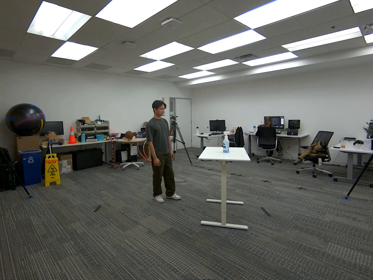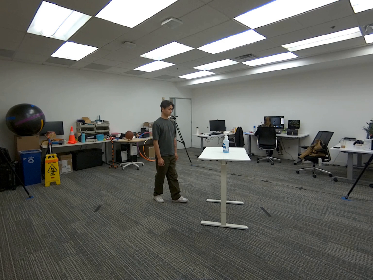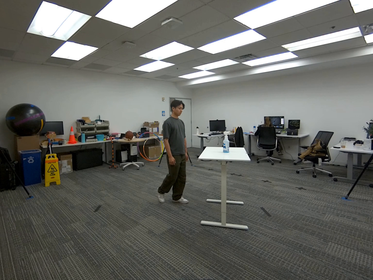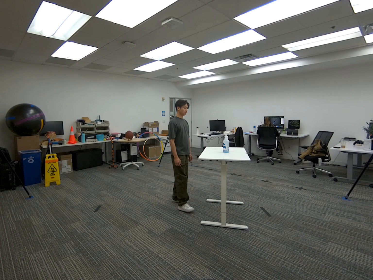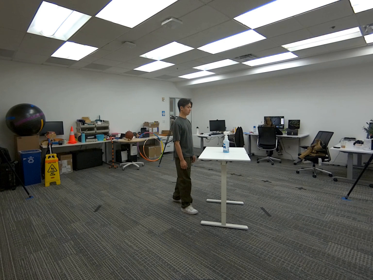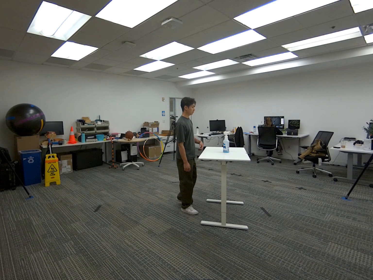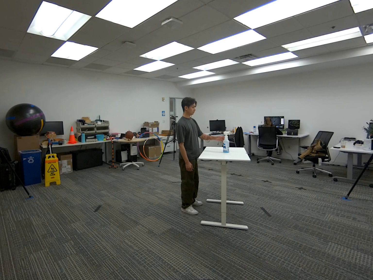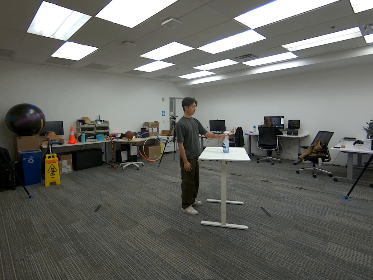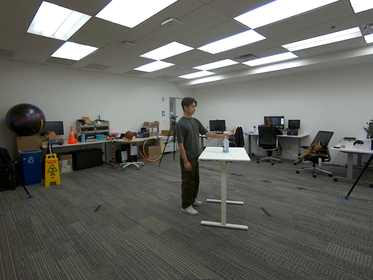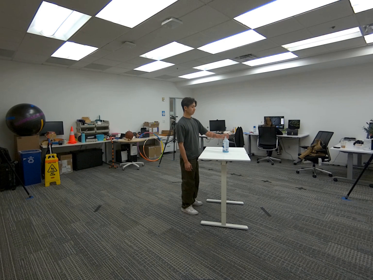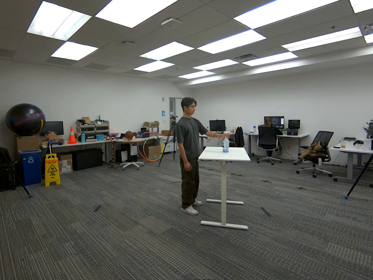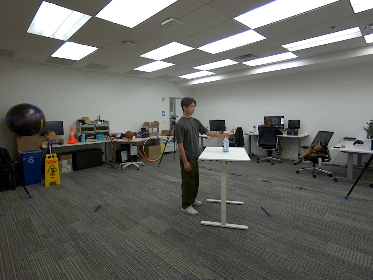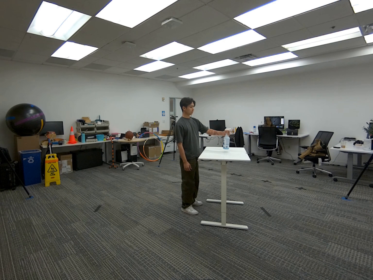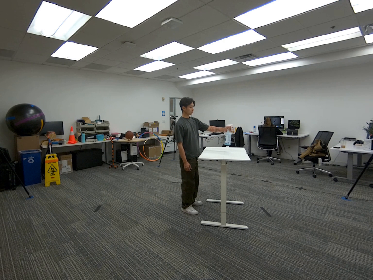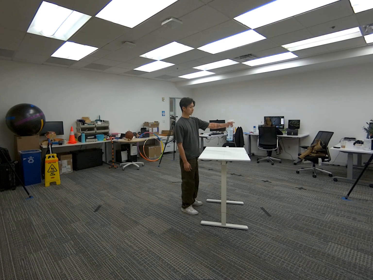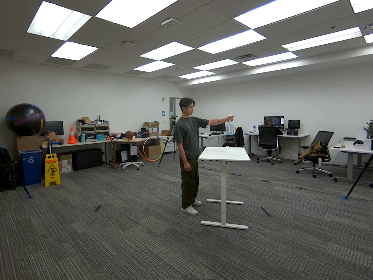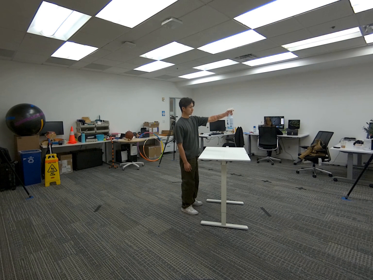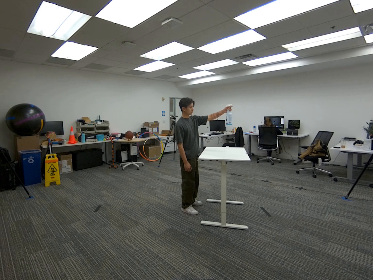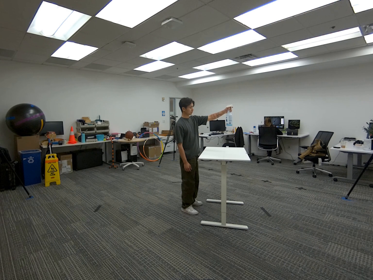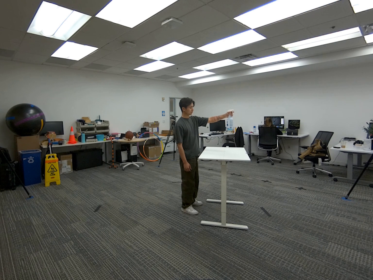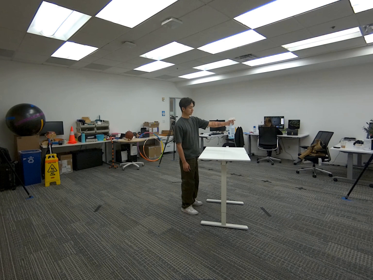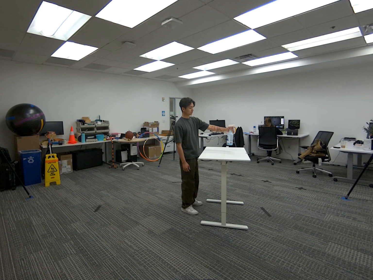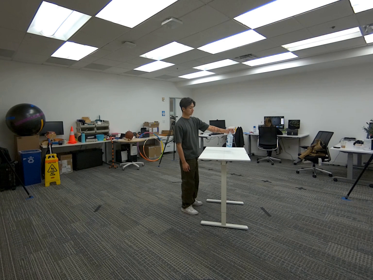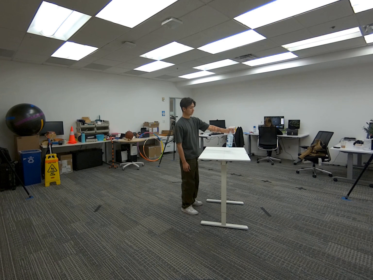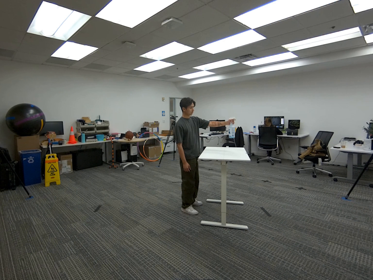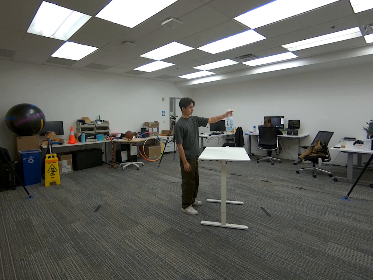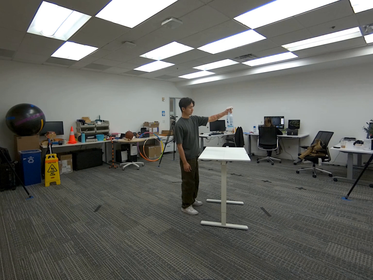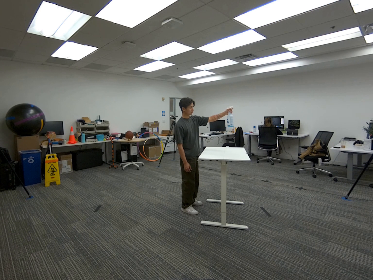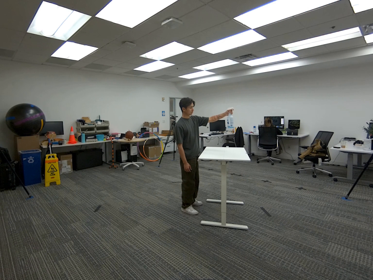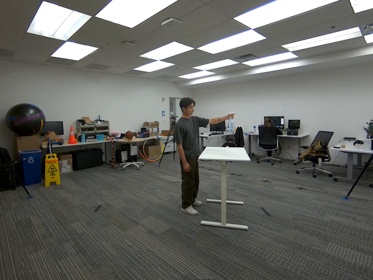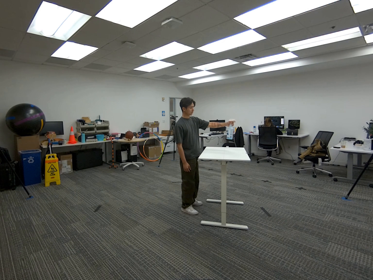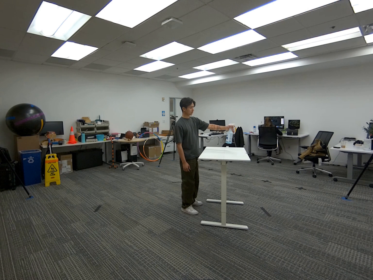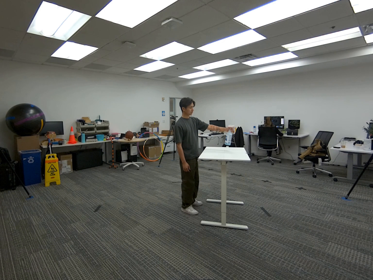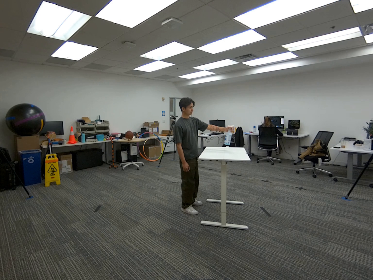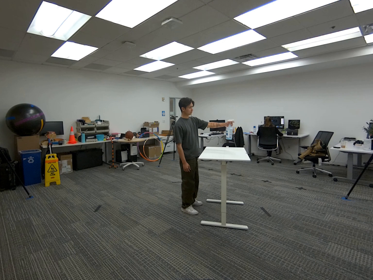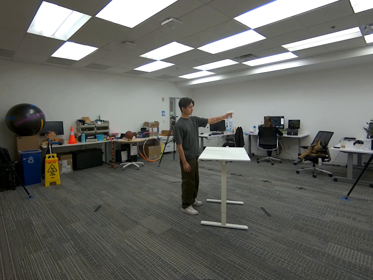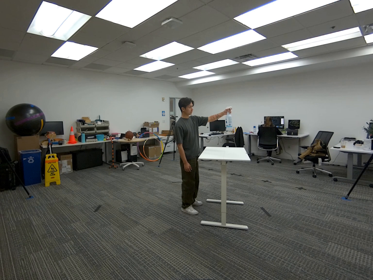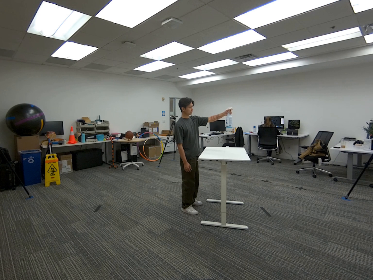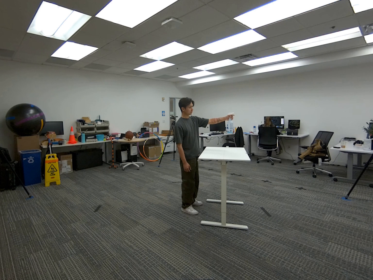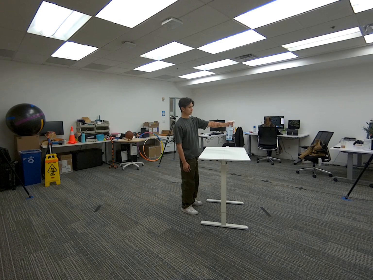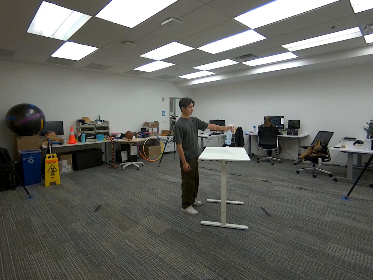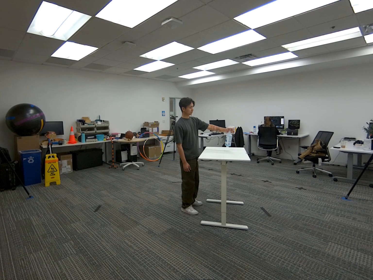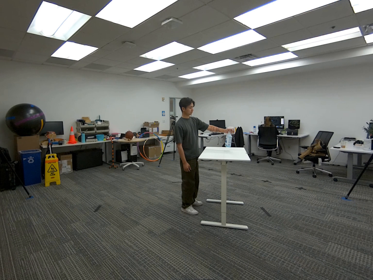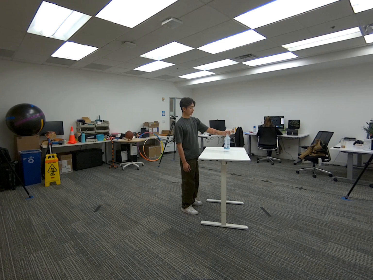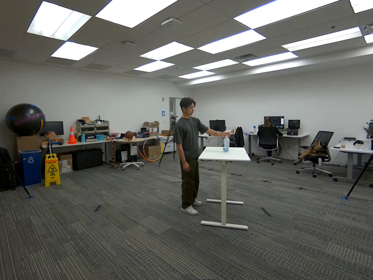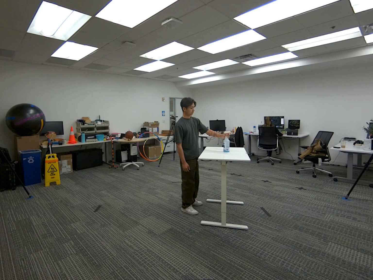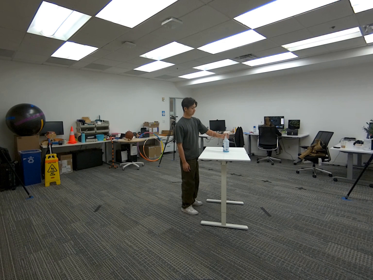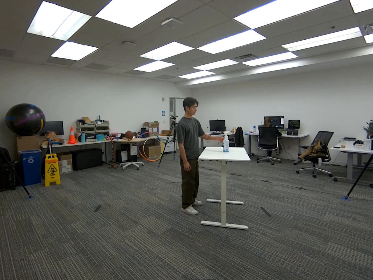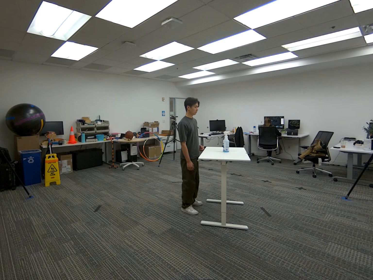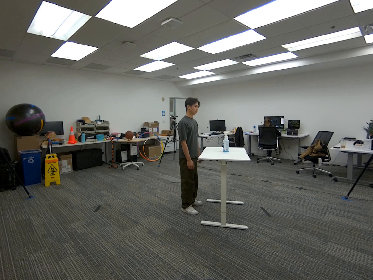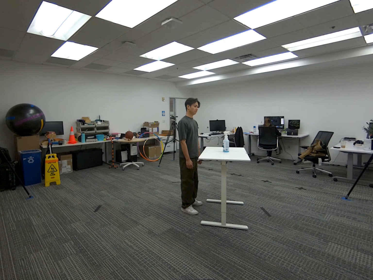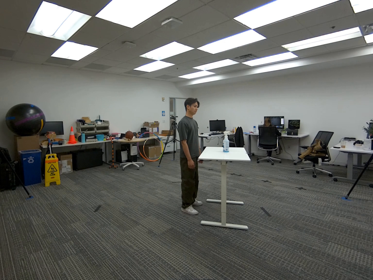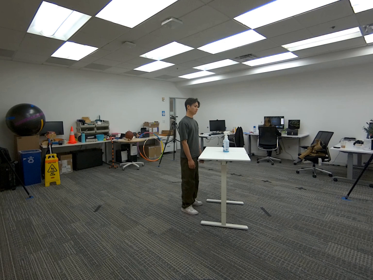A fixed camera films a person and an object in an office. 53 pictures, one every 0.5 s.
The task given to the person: Walk to the spray bottle on the white desk, pick up the spray bottle with your left hand and place it back on the white desk.
